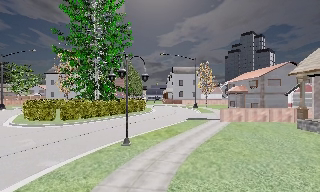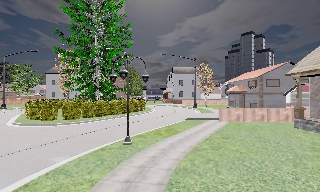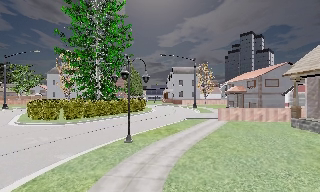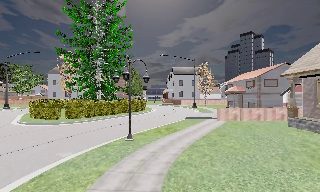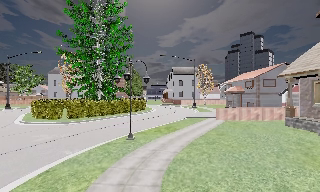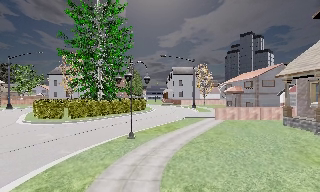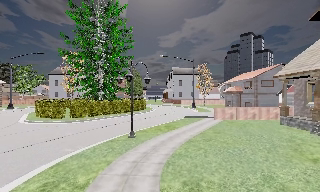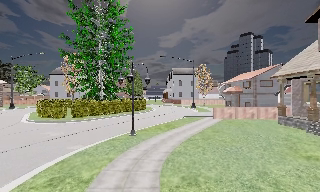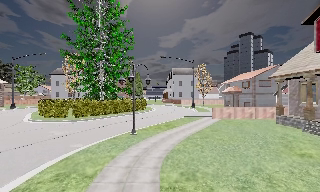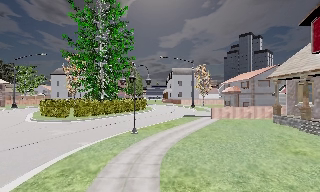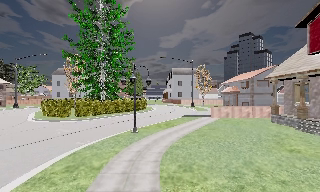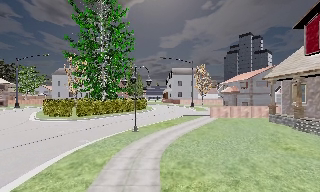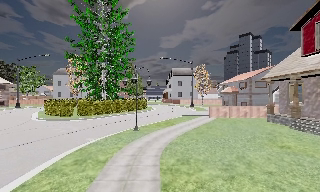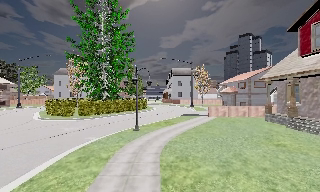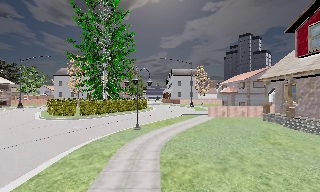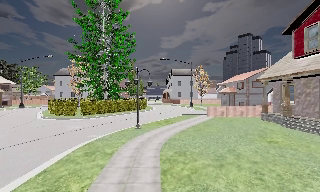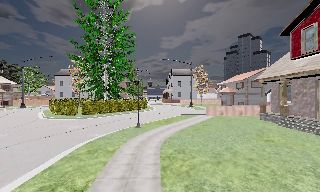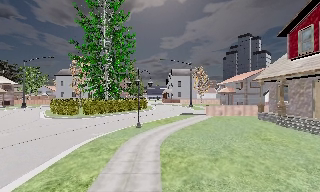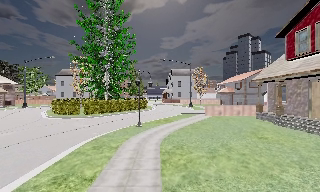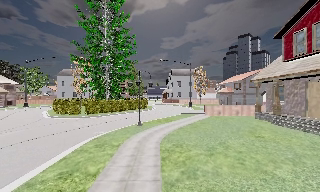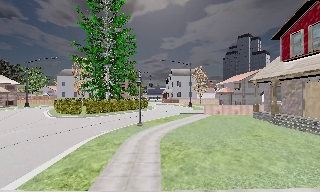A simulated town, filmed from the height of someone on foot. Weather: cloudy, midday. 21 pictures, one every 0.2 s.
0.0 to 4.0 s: The camera travels backward, about 6 m, so what stands in front gets smaller.
The film runs backward here.
